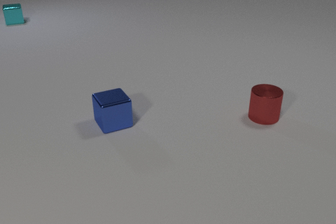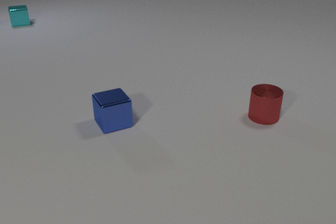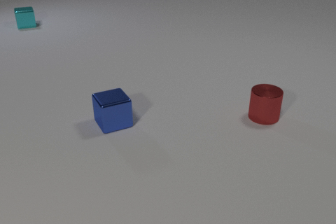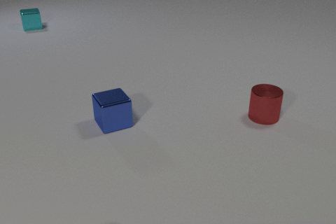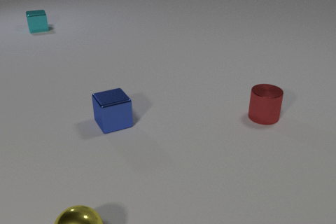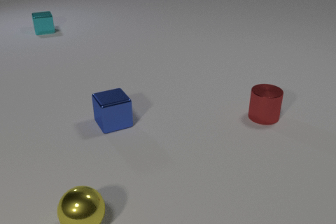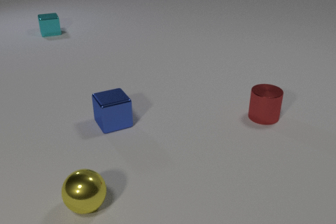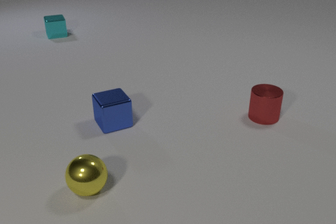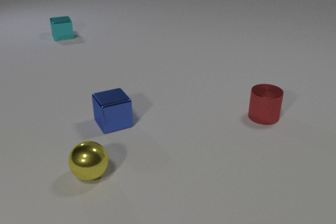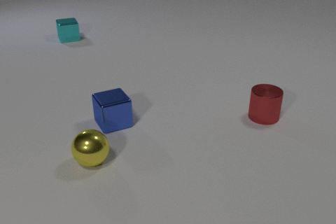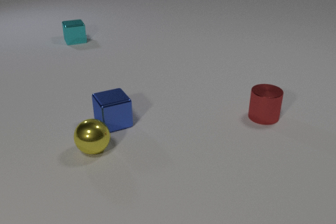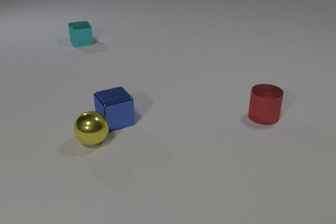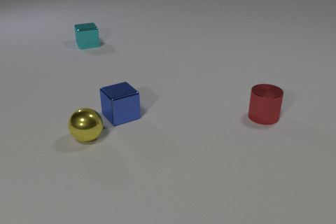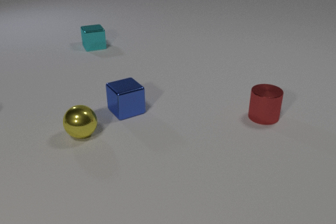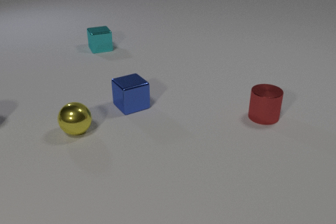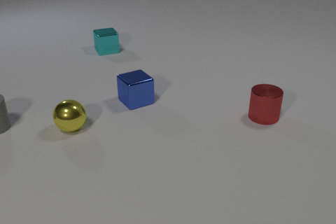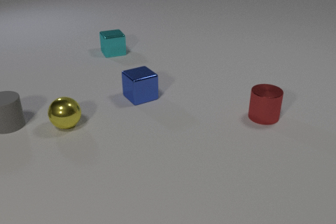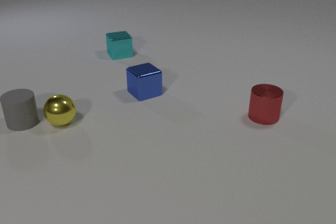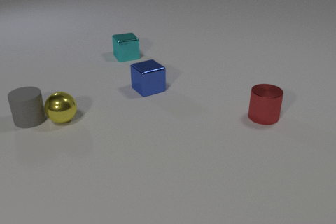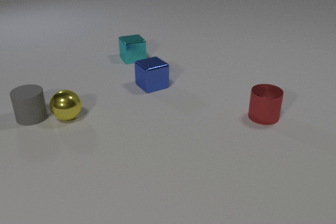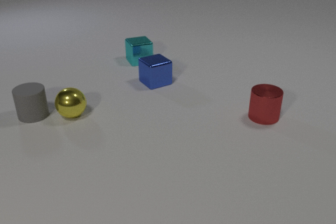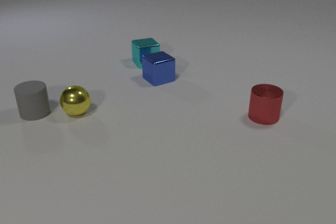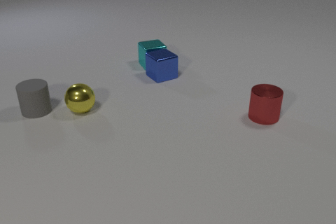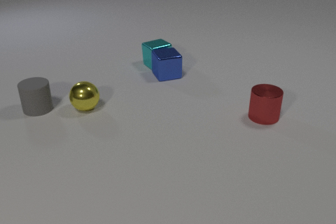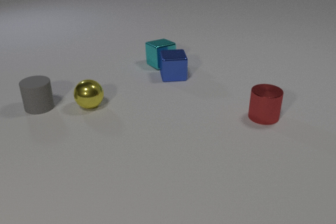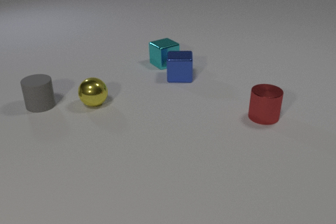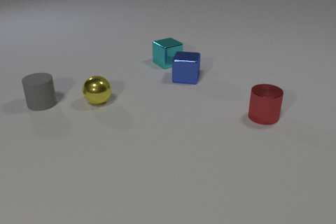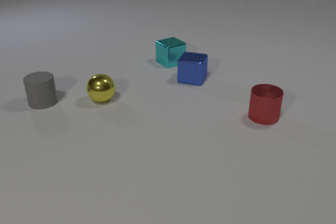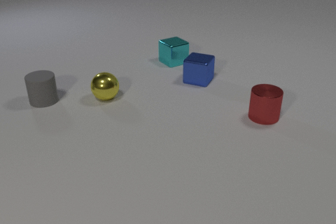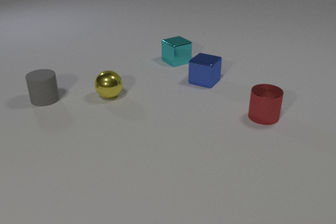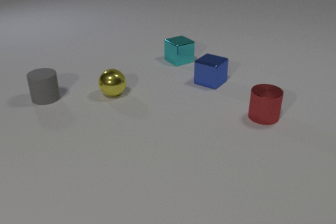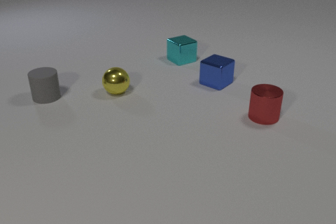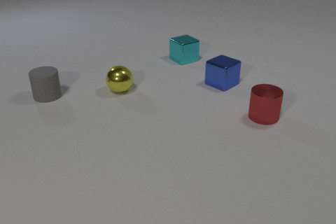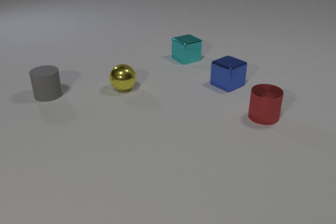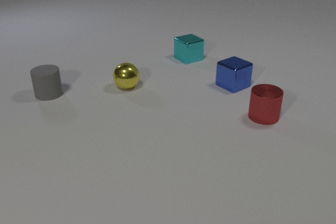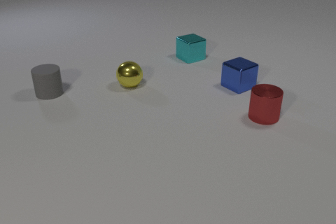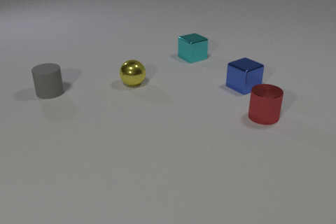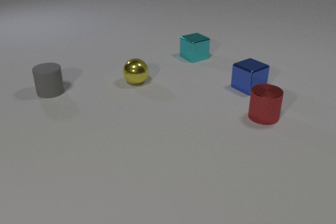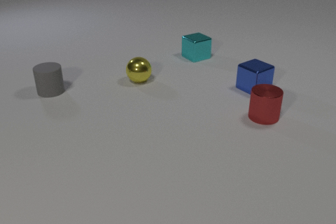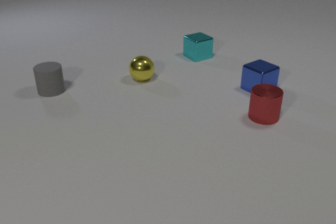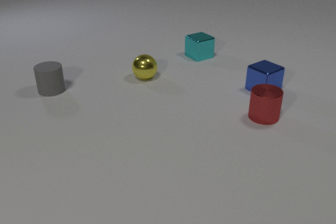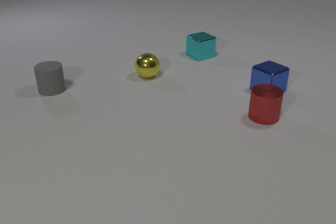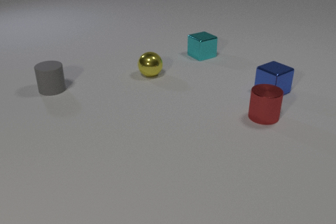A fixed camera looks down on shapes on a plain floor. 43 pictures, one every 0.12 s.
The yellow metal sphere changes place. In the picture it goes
away from the camera.
The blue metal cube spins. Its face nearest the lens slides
to the left.
0.00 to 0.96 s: The yellow metal sphere comes in at the bottom edge, rolls away from the camera. The cyan metal cube slides toward the camera and to the right.
0.96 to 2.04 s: The yellow metal sphere rolls away from the camera. The blue metal cube slides away from the camera and to the right. The gray rubber cylinder comes in at the left edge, slides to the right. The cyan metal cube slides toward the camera and to the right. The yellow metal sphere and the blue metal cube collide.
2.04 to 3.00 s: The yellow metal sphere rolls to the right and away from the camera. The blue metal cube slides to the right and away from the camera, spins clockwise seen from above by about 30 degrees, its near face sliding to the left. The gray rubber cylinder slides away from the camera and to the right. The cyan metal cube slides to the right and toward the camera. The yellow metal sphere and the gray rubber cylinder collide. The blue metal cube and the cyan metal cube collide.
3.00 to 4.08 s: The yellow metal sphere rolls to the right and away from the camera. The blue metal cube slides to the right, spins clockwise seen from above by about 45 degrees, its near face sliding to the left. The gray rubber cylinder slides away from the camera. The cyan metal cube slides to the right and away from the camera.
4.08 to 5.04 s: The yellow metal sphere rolls away from the camera and to the right. The blue metal cube slides to the right. The gray rubber cylinder slides away from the camera. The cyan metal cube slides to the right and away from the camera.
How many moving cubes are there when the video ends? 2.
What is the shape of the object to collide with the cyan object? cube.
What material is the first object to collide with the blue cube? metal.
